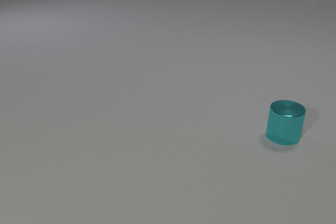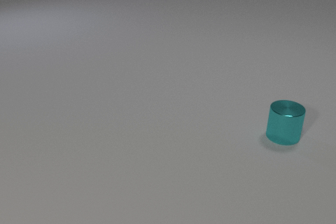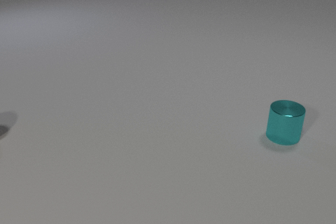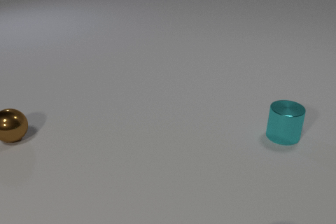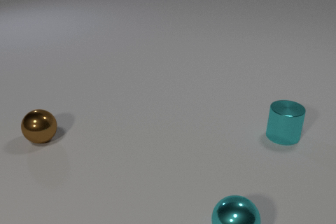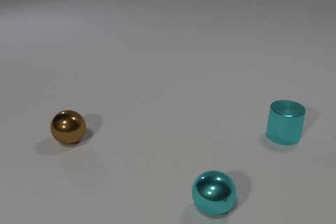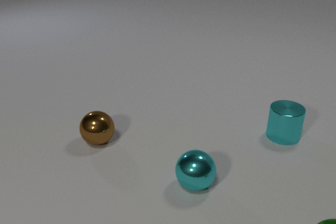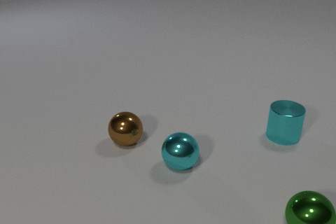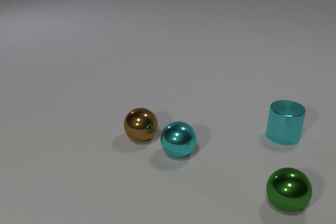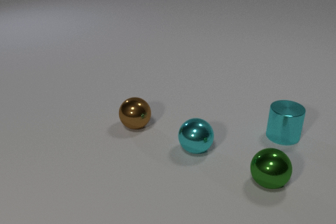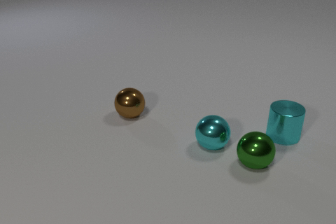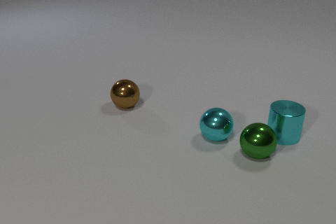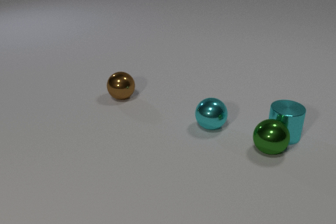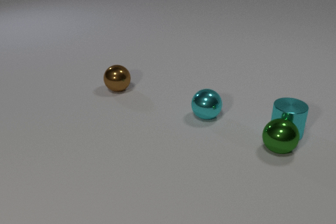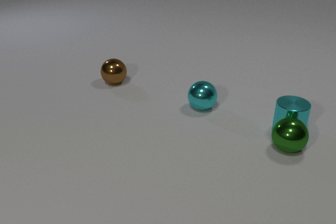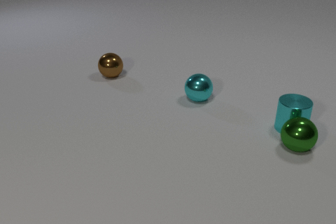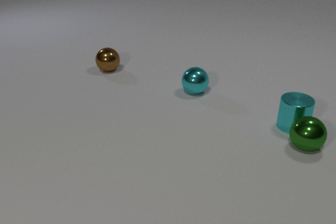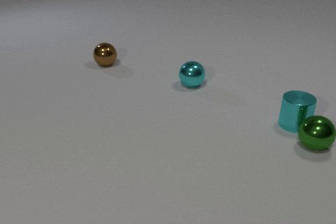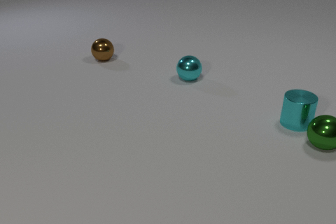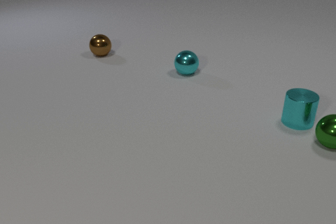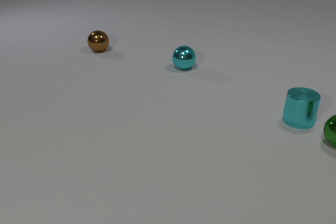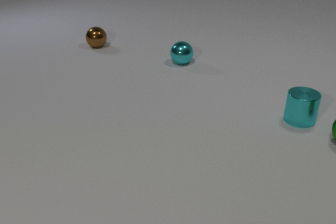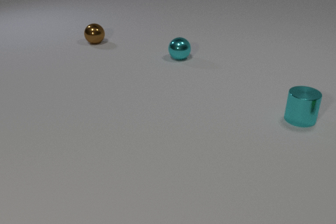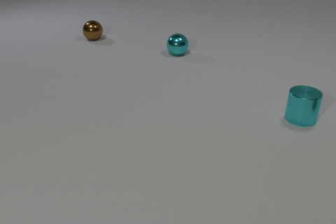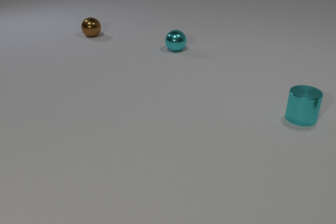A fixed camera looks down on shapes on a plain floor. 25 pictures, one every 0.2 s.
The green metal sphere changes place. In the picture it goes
away from the camera.
The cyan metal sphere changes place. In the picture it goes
away from the camera.
0.0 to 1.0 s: The cyan metal sphere comes in at the bottom edge, rolls away from the camera and to the left. The brown metal sphere comes in at the left edge, rolls to the right and toward the camera.
1.0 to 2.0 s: The cyan metal sphere rolls away from the camera. The brown metal sphere rolls to the right and away from the camera. The green metal sphere comes in at the bottom edge, rolls away from the camera and to the left. The cyan metal sphere and the brown metal sphere collide.
2.0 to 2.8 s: The cyan metal sphere rolls away from the camera. The brown metal sphere rolls away from the camera. The green metal sphere rolls away from the camera and to the right. The cyan metal cylinder slides away from the camera. The cyan metal sphere and the green metal sphere collide. The green metal sphere and the cyan metal cylinder collide.
2.8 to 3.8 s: The cyan metal sphere rolls away from the camera. The brown metal sphere rolls away from the camera. The green metal sphere rolls to the right and away from the camera. The cyan metal cylinder slides away from the camera.
3.8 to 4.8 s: The cyan metal sphere rolls away from the camera. The brown metal sphere rolls away from the camera. The green metal sphere rolls to the right and away from the camera, leaves at the right edge. The cyan metal cylinder slides away from the camera.
What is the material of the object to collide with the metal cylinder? metal.
Are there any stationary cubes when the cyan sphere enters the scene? no.
How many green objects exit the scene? 1.
